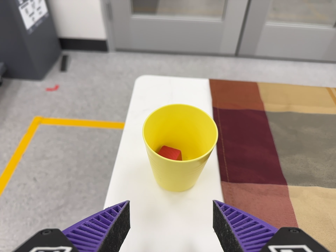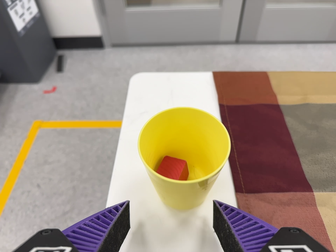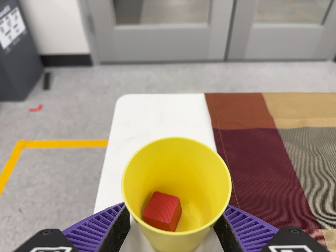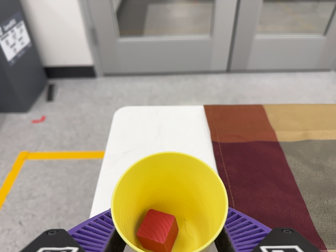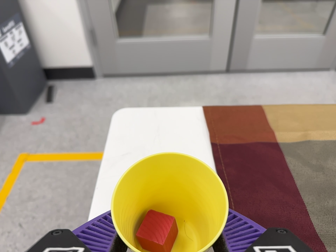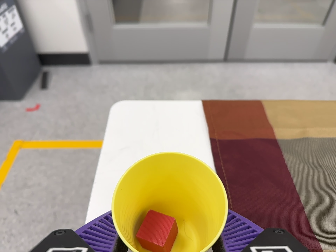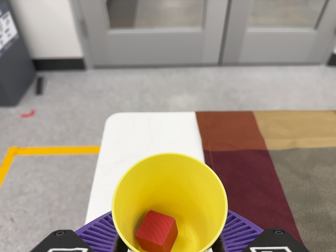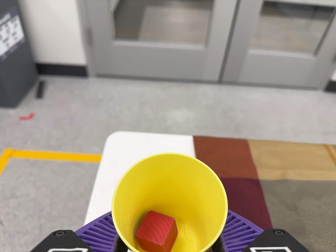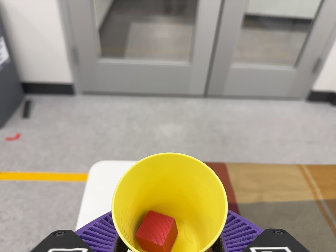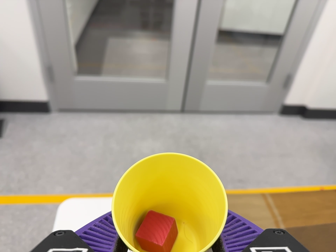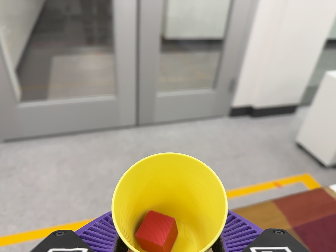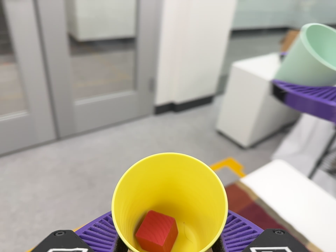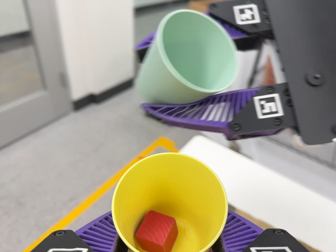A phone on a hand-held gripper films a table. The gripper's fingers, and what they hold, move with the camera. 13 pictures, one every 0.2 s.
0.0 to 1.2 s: The camera travels forward and toward the top of its view, about 10 cm, so what stands in front looms larger.
1.2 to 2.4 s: The scene slides to the left, as the camera pans about 45 degrees to its right. It travels toward the top of its view and to its right, about 26 cm, so close, fixed things drift downward. It rolls about its line of sight by about 30 degrees, and the scene rotates counterclockwise.
The film runs backward here.
